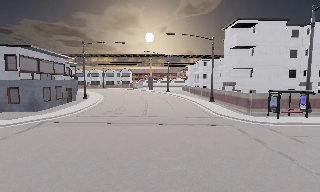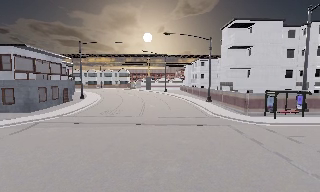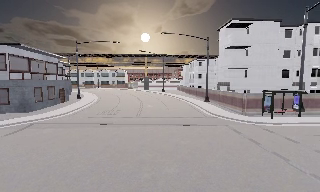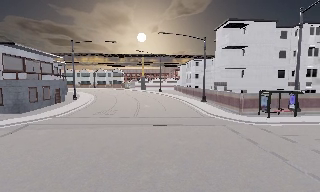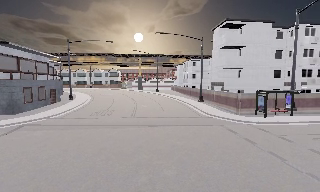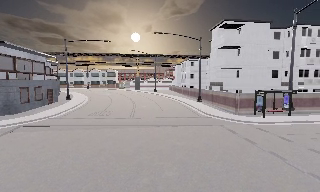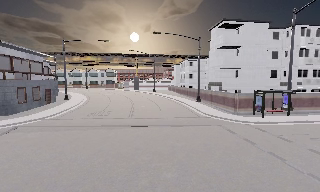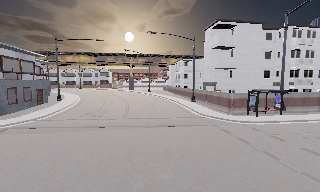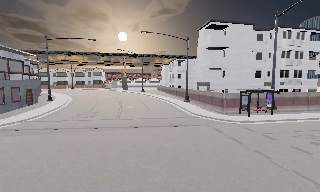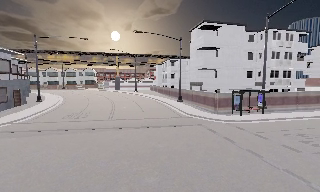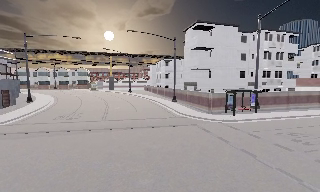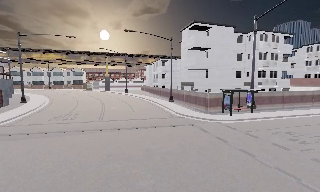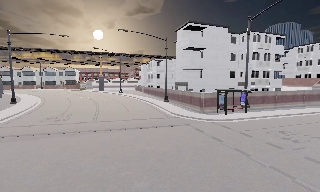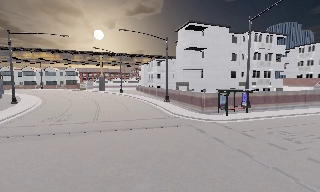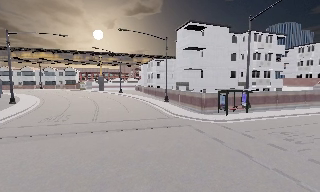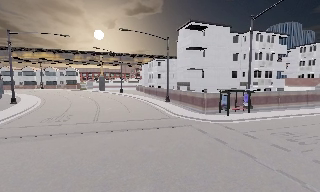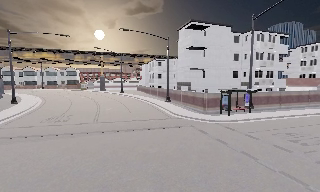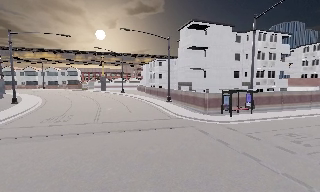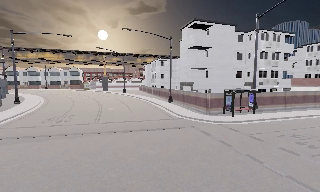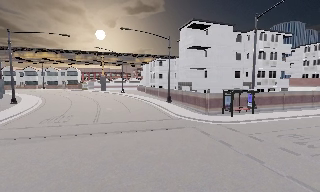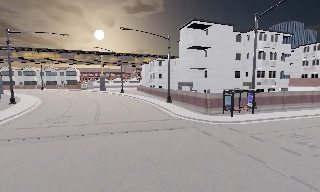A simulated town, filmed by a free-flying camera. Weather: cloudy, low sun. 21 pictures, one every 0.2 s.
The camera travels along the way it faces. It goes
forward.
0.0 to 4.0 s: The camera swings to its right by about 15 degrees, and the scene slides to the left. It travels forward, about 2 m, so what stands in front looms larger.
The film runs forward here.
